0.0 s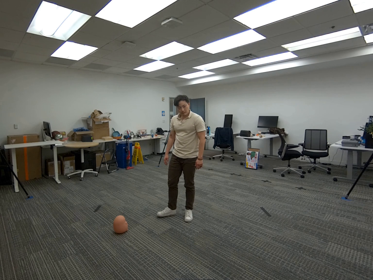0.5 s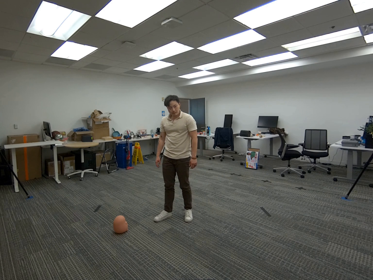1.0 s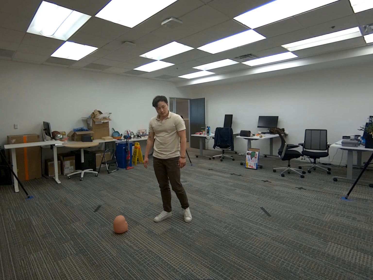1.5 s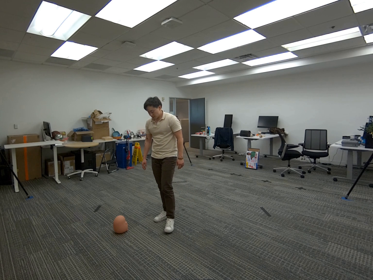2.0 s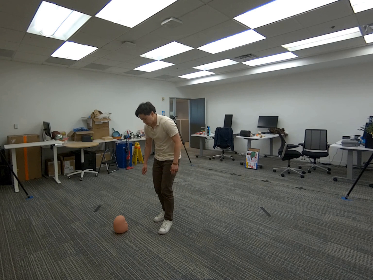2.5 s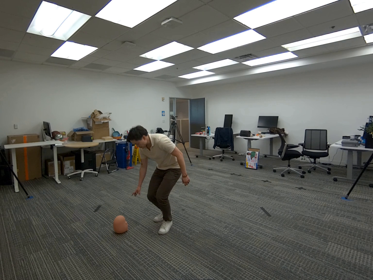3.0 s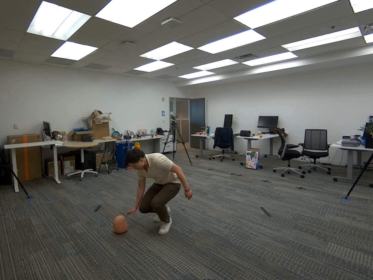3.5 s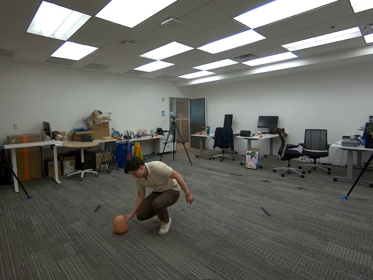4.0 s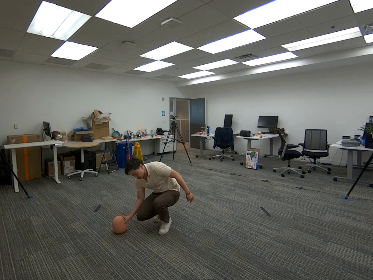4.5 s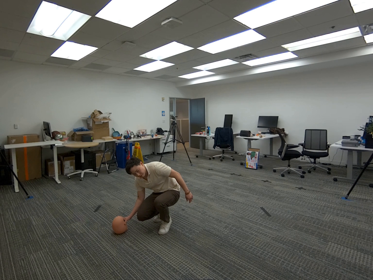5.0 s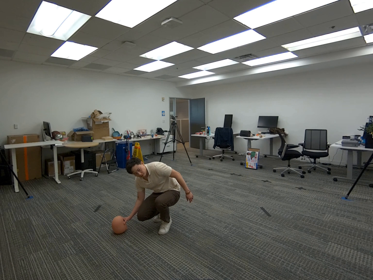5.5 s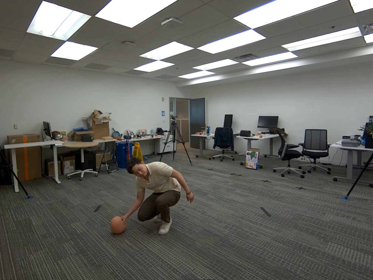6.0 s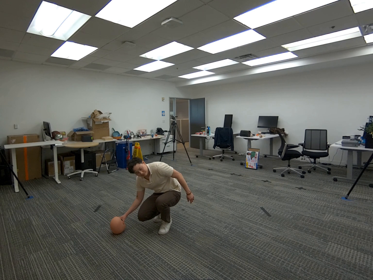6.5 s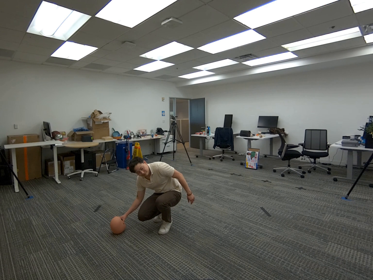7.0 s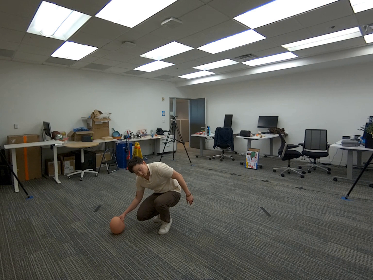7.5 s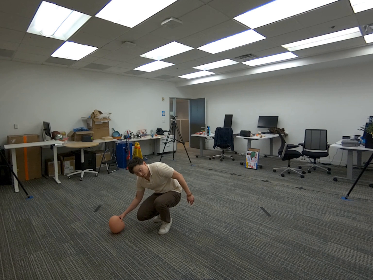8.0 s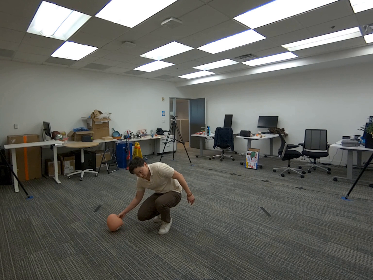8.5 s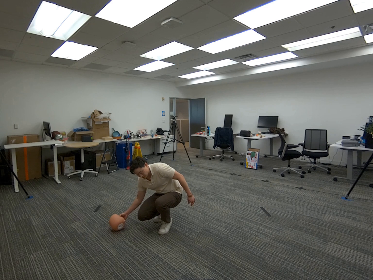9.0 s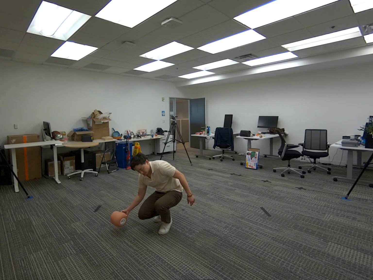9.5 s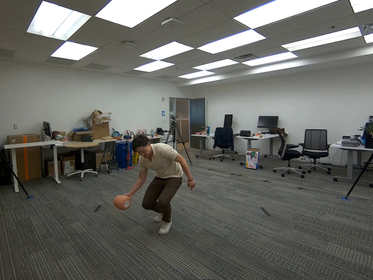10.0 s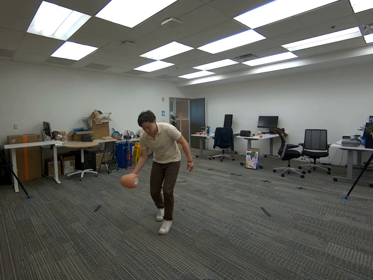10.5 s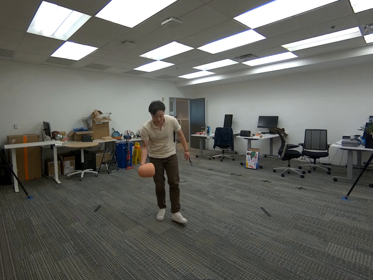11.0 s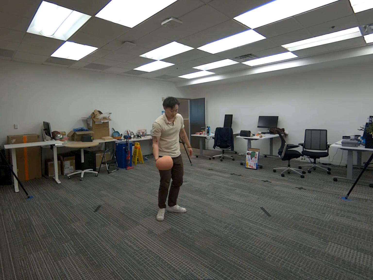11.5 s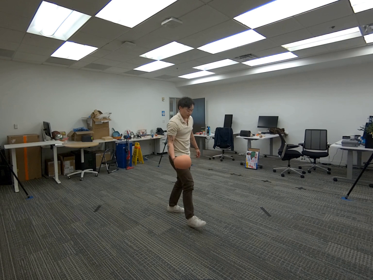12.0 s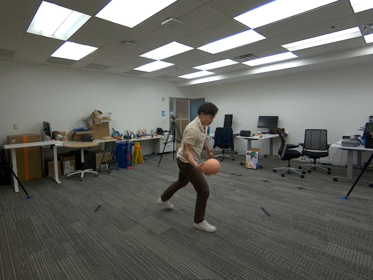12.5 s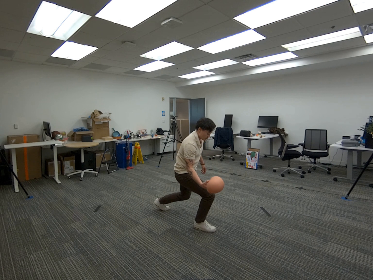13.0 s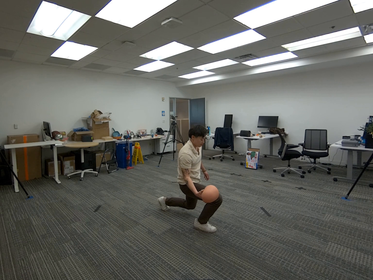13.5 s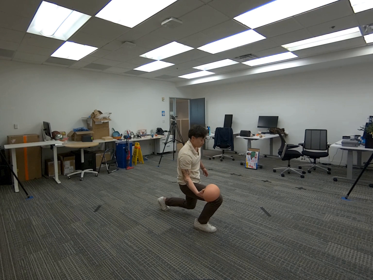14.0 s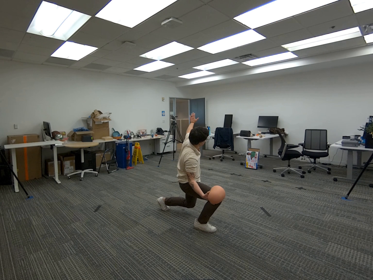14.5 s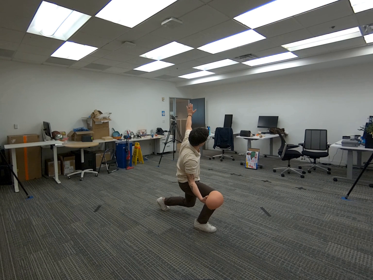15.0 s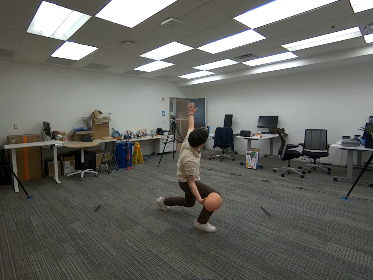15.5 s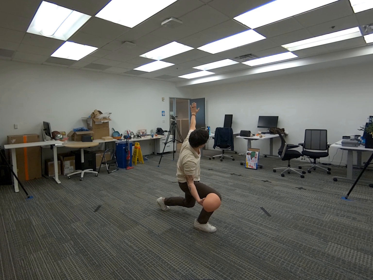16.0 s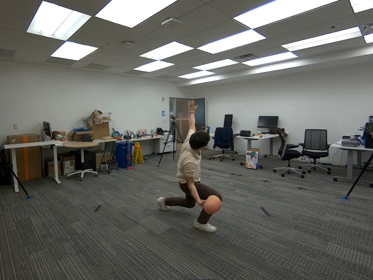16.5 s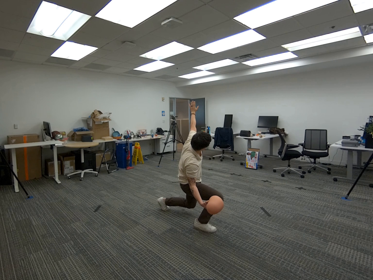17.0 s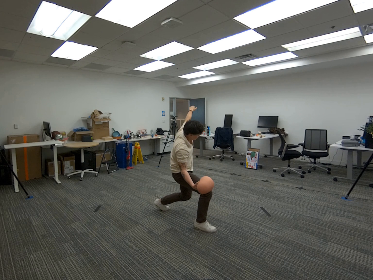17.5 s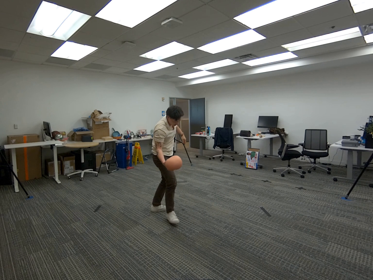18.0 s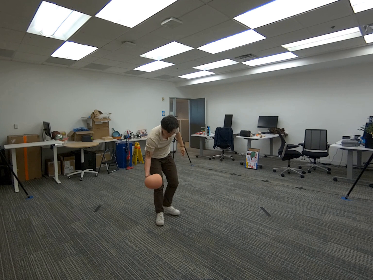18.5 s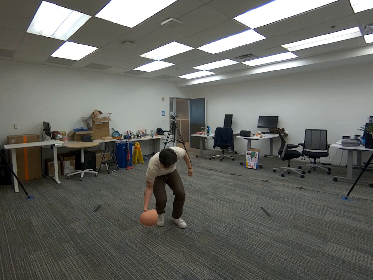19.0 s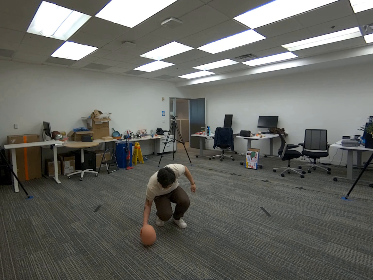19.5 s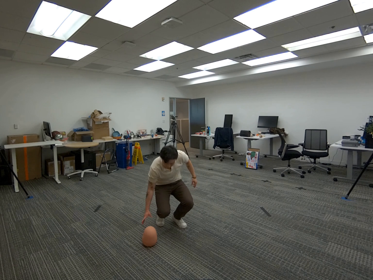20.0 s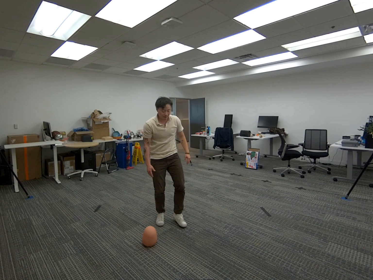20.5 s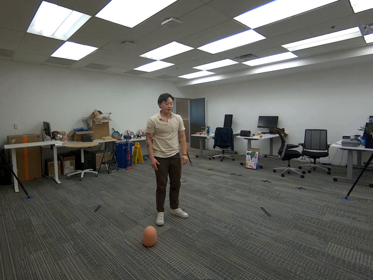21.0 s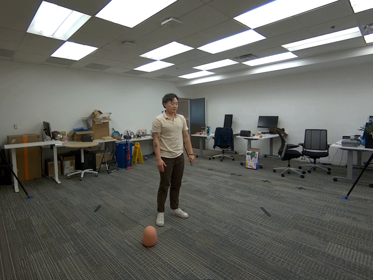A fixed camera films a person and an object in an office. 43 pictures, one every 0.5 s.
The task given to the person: Walk over to the potato light on the floor and pick it up with your right hand. Lunge with your right knee on the floor and raise your right arm up while holding the potato light.
